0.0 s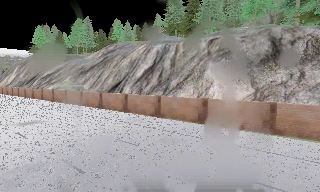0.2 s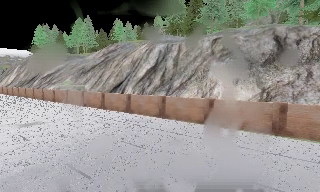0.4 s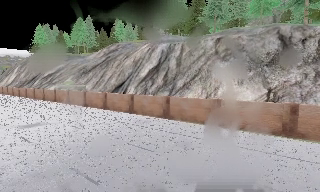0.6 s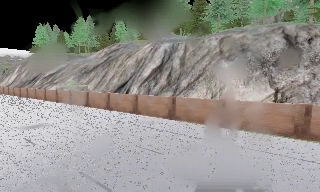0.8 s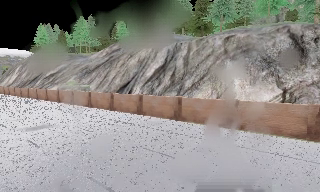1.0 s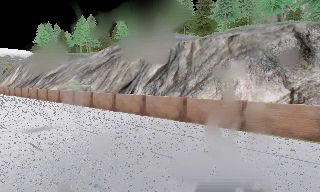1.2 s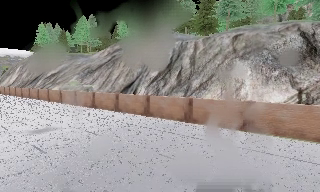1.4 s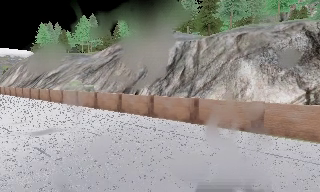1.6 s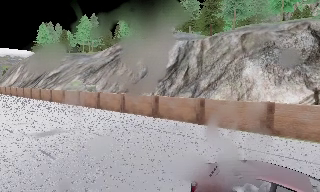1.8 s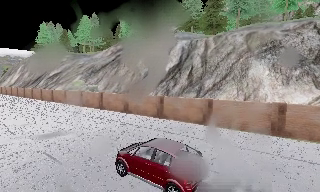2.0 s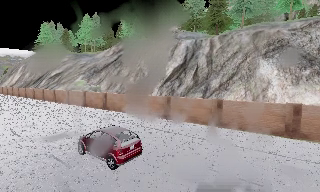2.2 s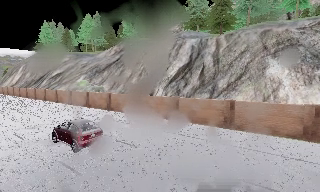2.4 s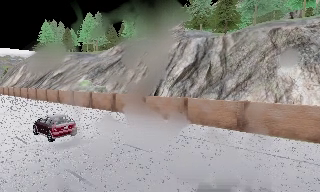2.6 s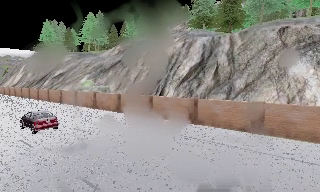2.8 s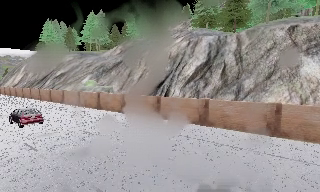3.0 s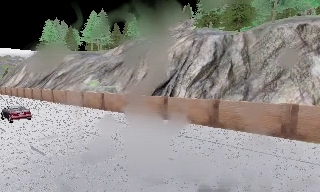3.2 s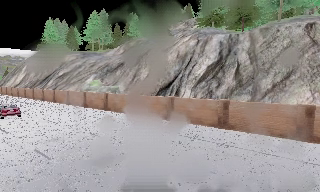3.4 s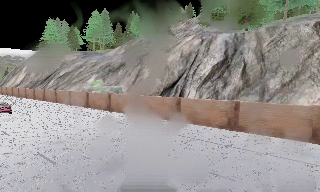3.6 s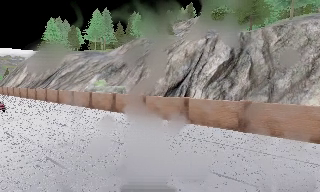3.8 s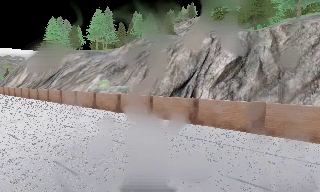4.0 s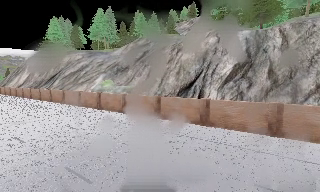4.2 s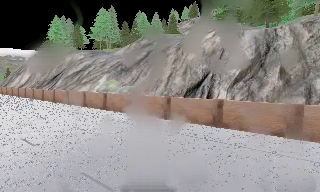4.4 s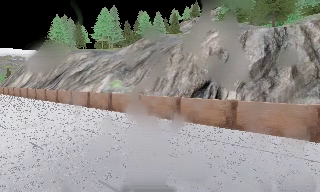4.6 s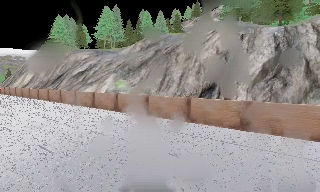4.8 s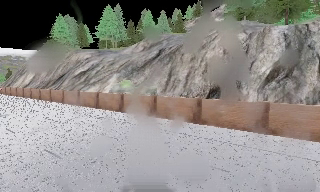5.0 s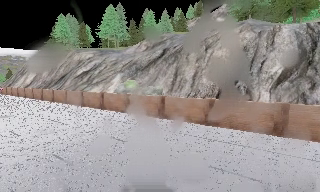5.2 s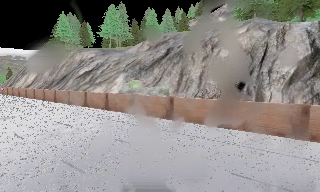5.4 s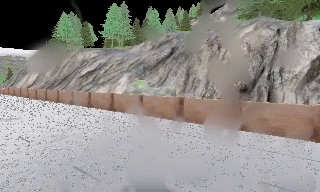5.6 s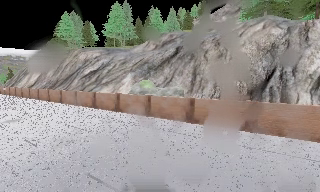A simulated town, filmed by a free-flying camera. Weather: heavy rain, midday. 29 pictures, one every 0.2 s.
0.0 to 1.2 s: The camera travels to its left and forward, about 3.5 m, so close, fixed things drift to the right.
1.2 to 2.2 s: The camera travels to its left and forward, about 3.5 m, so close, fixed things drift to the right. It gains speed.
2.2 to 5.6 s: The camera travels to its left and forward, about 17 m, so close, fixed things drift to the right.
The film runs forward here.
